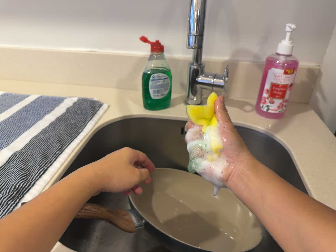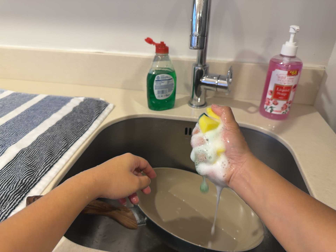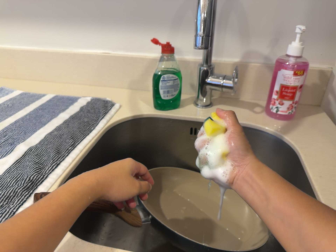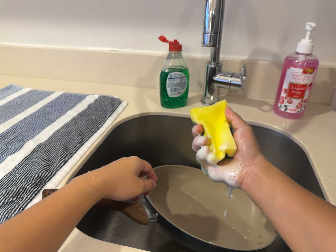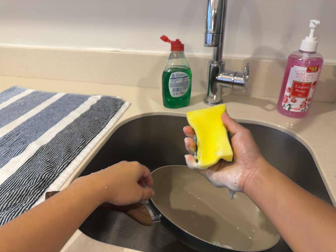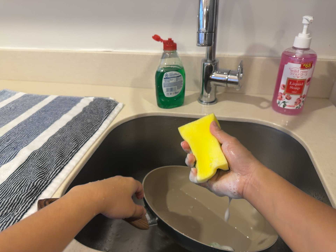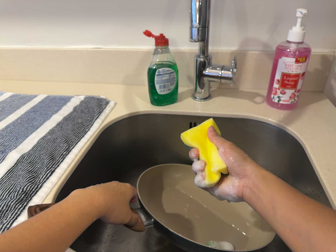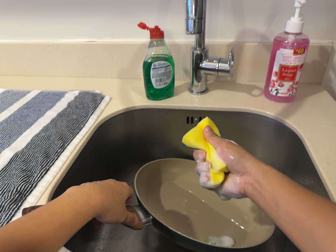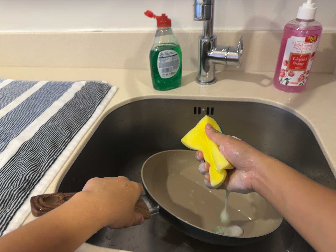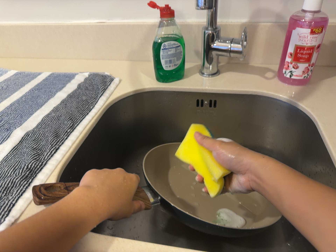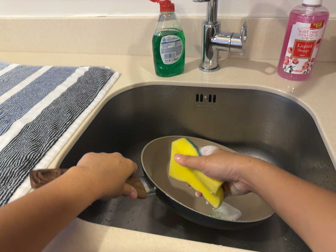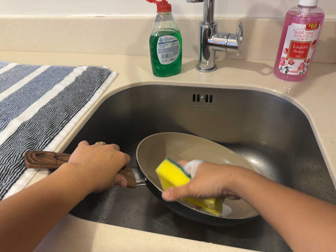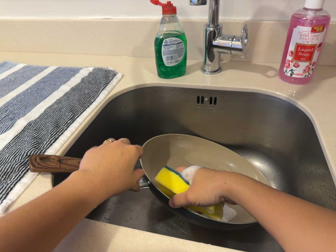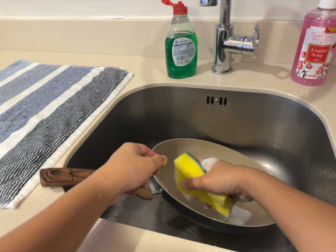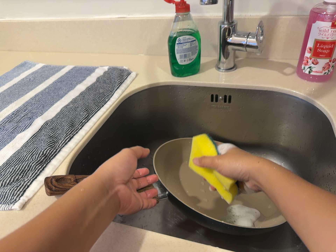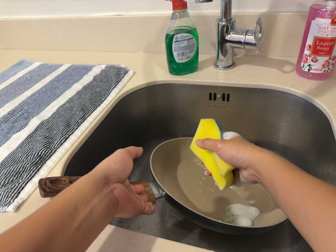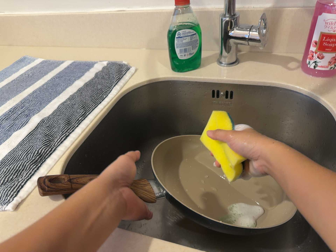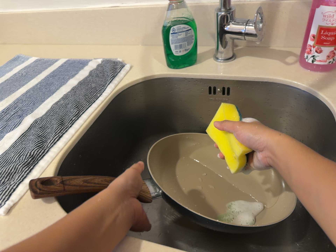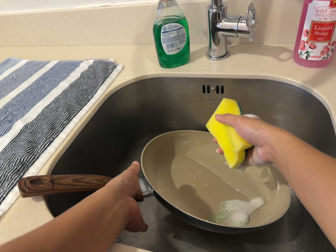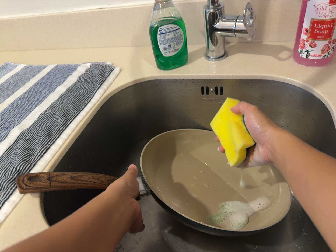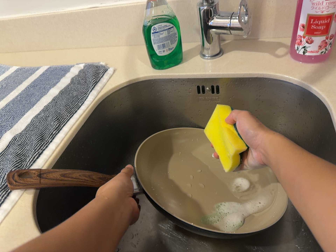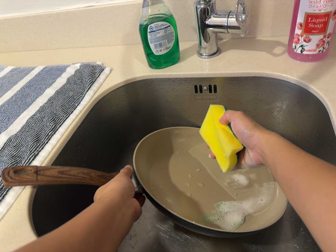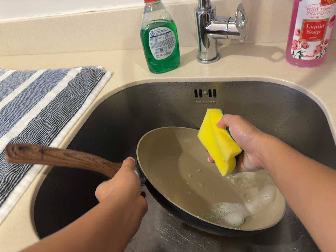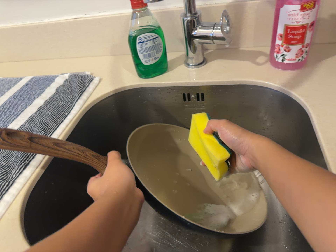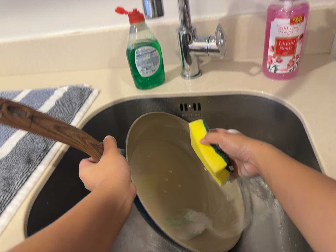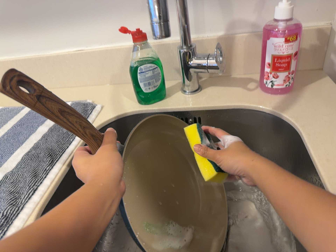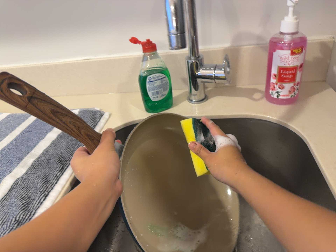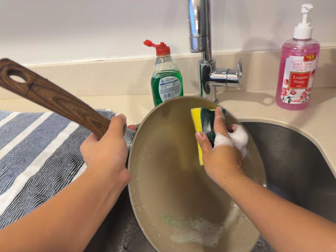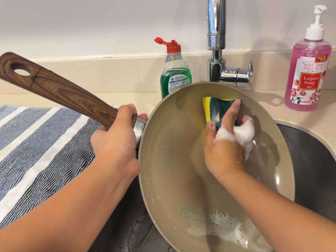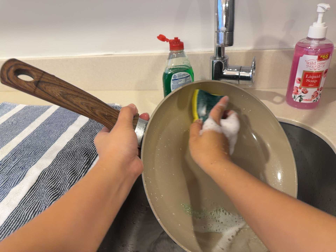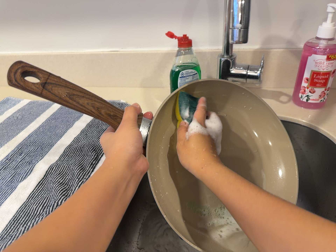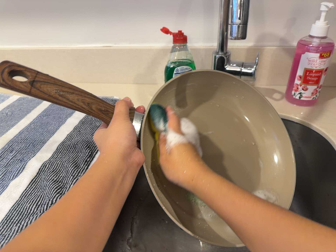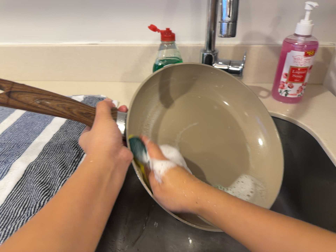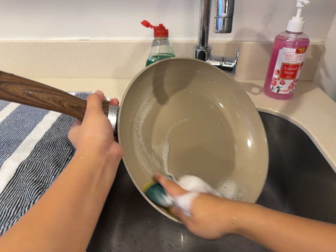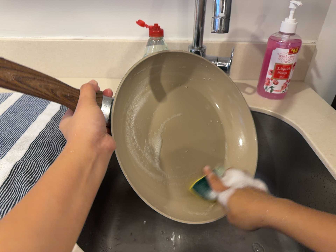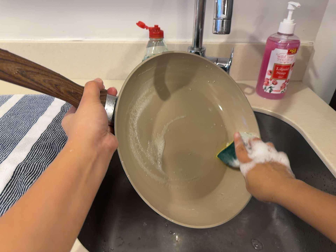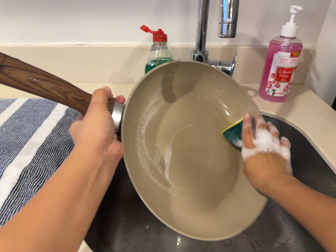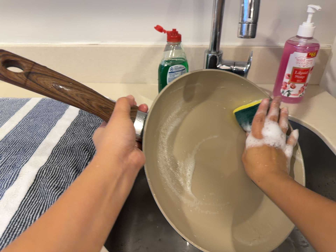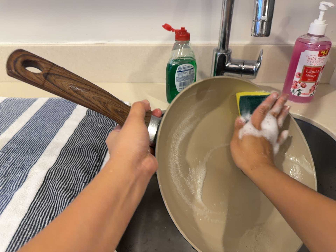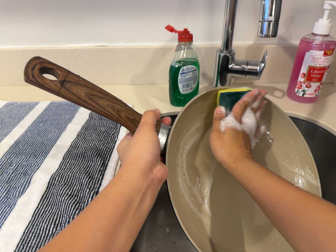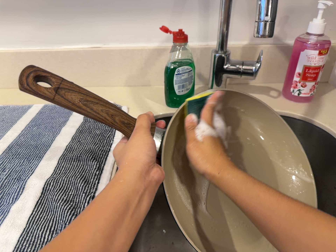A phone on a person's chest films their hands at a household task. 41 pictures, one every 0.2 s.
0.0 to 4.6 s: The camera travels to its right and forward, about 10 cm. Its aim tips toward the bottom of its view by about 10 degrees, and the scene shifts upward.
4.6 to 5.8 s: The camera travels to its left, about 10 cm. Its aim tips toward the top of its view by about 10 degrees, and the scene shifts downward.
5.8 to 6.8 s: The camera pans to its right by about 10 degrees. It travels to its left, about 5 cm.
6.8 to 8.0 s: The camera shifts only a little, or ends up much as it began.
The film runs forward here.
